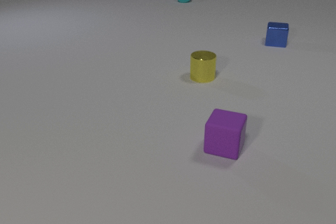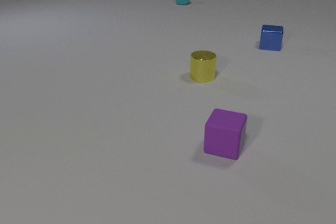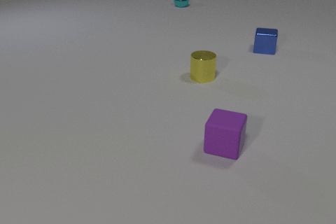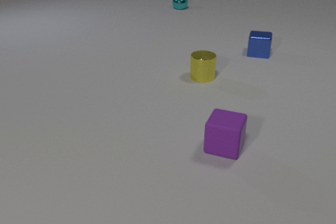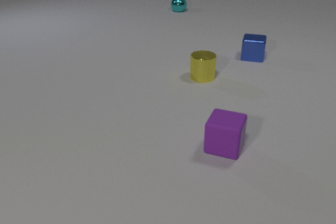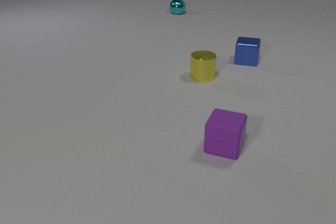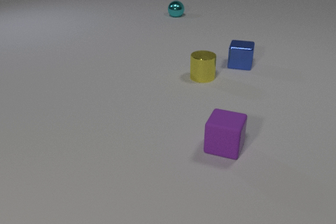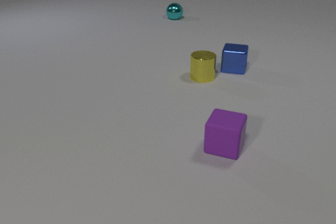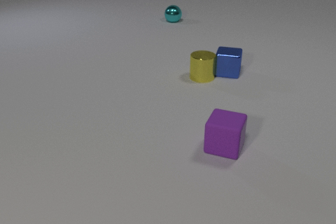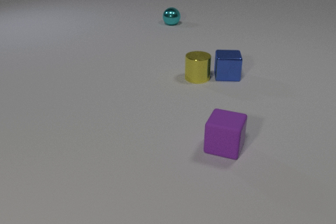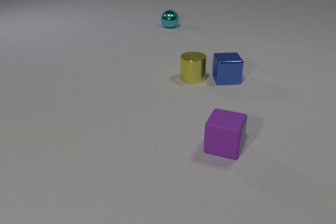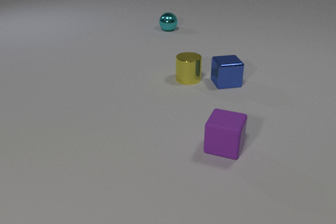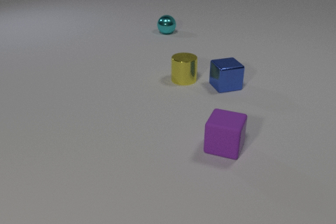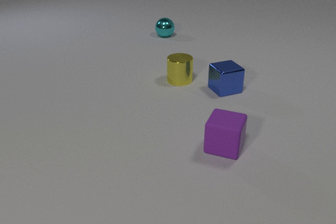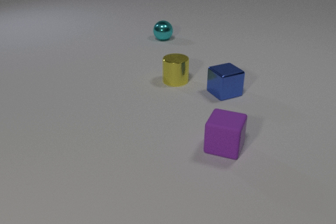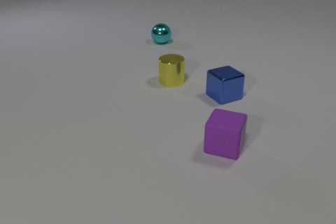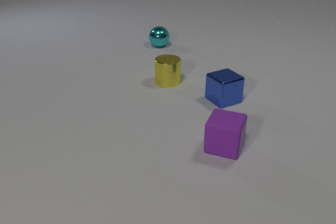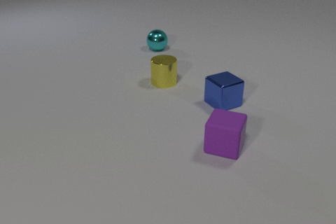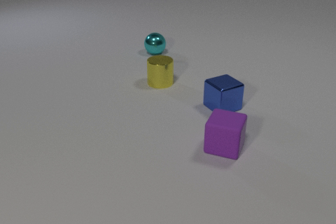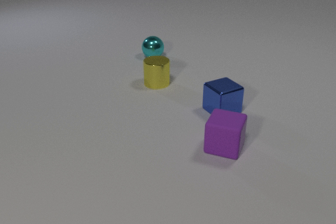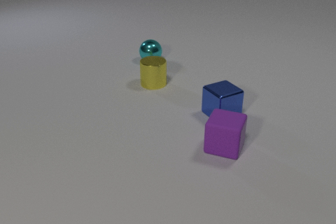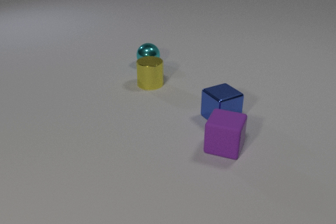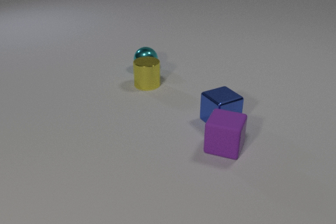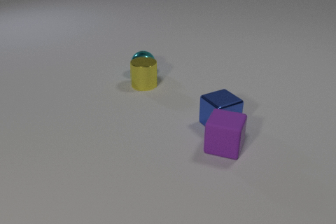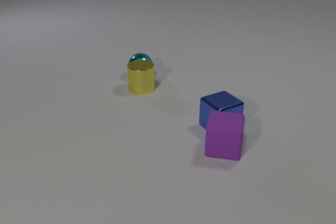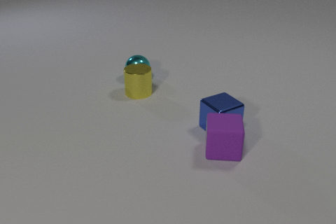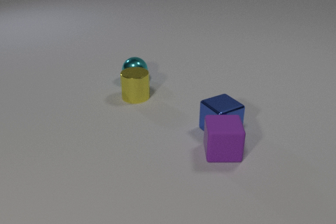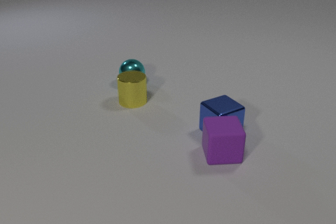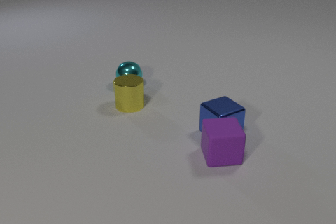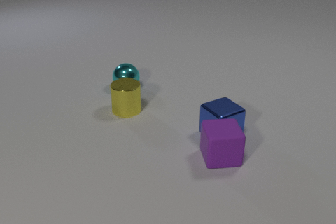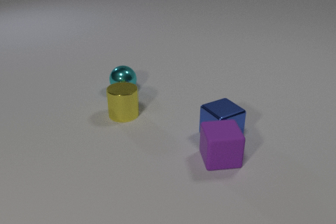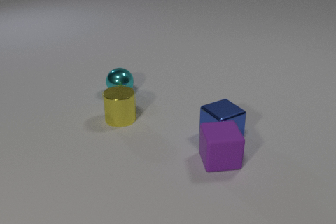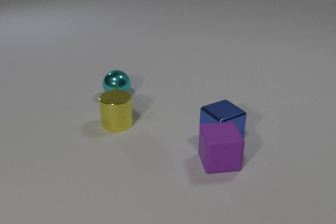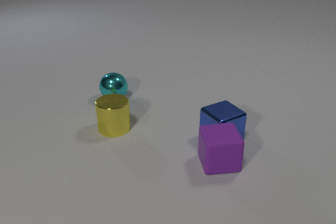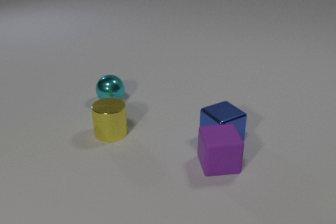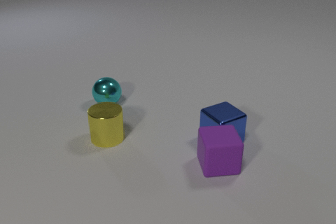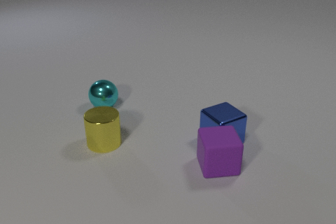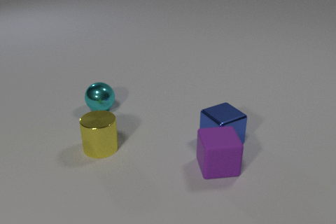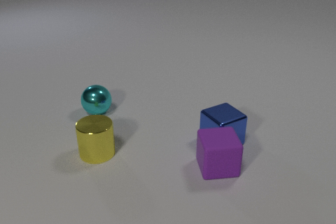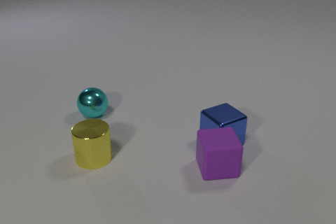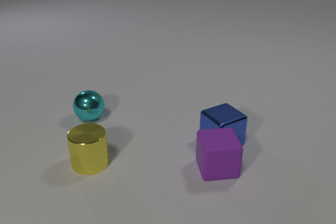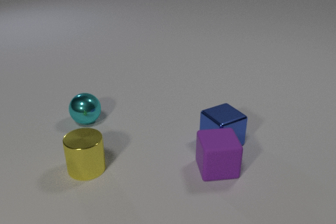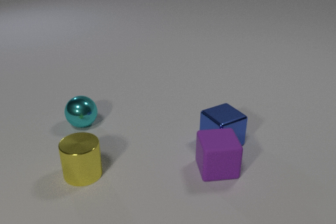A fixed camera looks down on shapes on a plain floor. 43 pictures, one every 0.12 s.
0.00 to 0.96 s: The blue metal cube slides toward the camera and to the left. The cyan metal sphere rolls toward the camera. The blue metal cube and the yellow metal cylinder collide.
0.96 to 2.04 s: The blue metal cube slides toward the camera, spins so that its near face slides to the right, counterclockwise seen from above. The yellow metal cylinder slides to the left. The cyan metal sphere rolls toward the camera.
2.04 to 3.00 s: The blue metal cube slides toward the camera. The yellow metal cylinder slides to the left and toward the camera. The cyan metal sphere rolls toward the camera. The blue metal cube and the purple rubber cube collide. The yellow metal cylinder and the cyan metal sphere collide.
3.00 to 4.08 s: The blue metal cube slides toward the camera. The yellow metal cylinder slides toward the camera. The cyan metal sphere rolls toward the camera and to the left. The purple rubber cube slides toward the camera.
4.08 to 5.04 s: The yellow metal cylinder slides toward the camera and to the left. The cyan metal sphere rolls toward the camera and to the left. The purple rubber cube slides toward the camera.
What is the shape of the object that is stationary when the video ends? cube.
How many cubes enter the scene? 0.
How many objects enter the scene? 0.
